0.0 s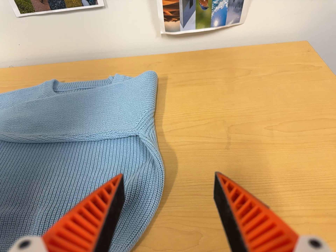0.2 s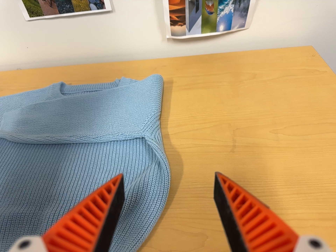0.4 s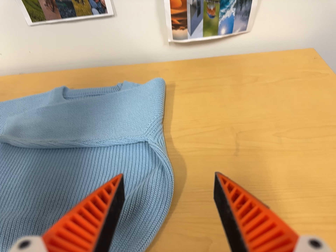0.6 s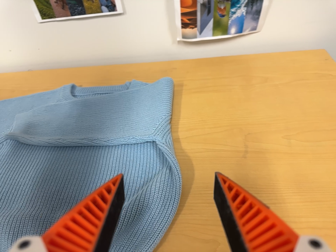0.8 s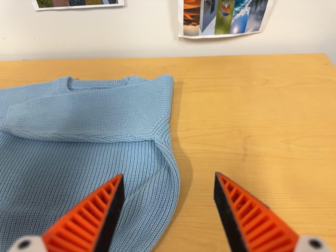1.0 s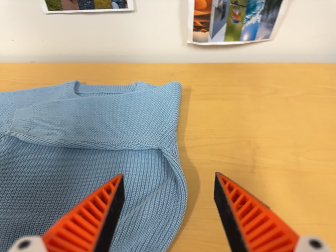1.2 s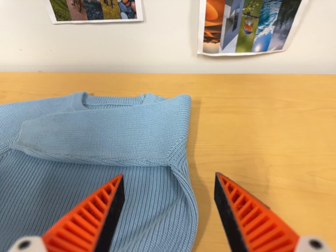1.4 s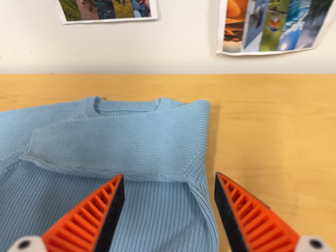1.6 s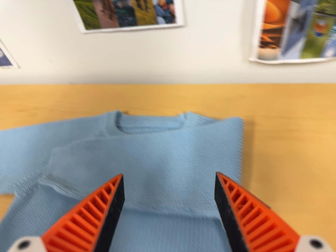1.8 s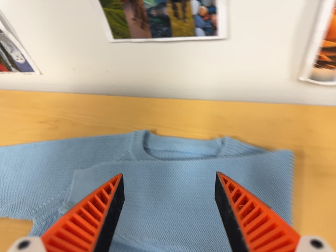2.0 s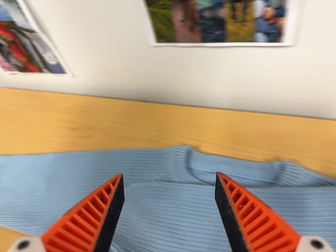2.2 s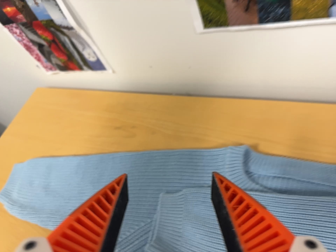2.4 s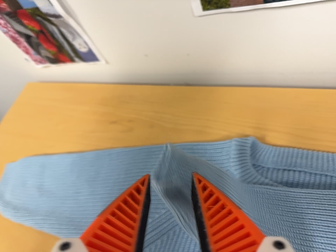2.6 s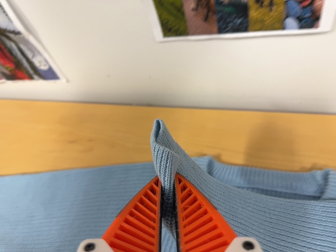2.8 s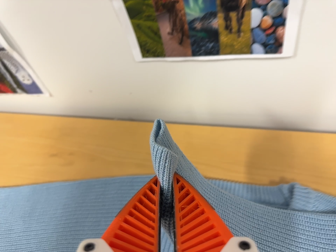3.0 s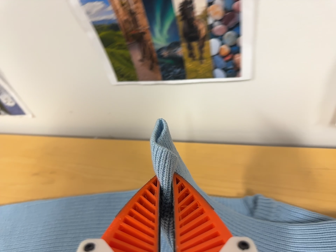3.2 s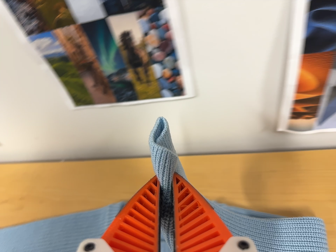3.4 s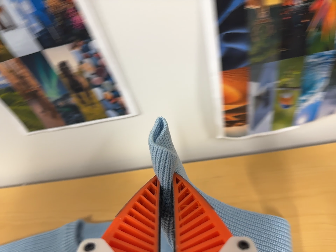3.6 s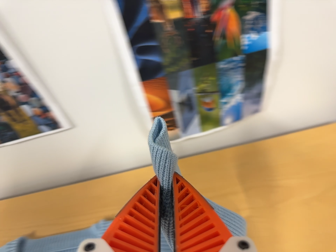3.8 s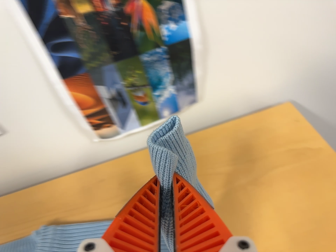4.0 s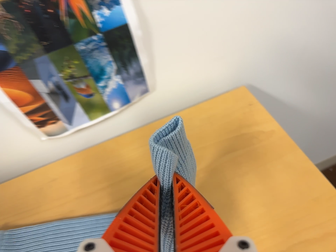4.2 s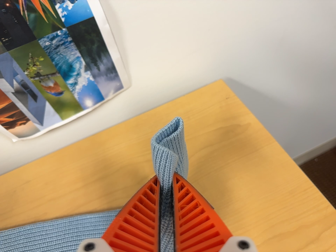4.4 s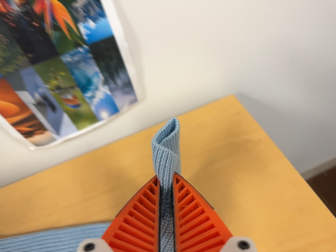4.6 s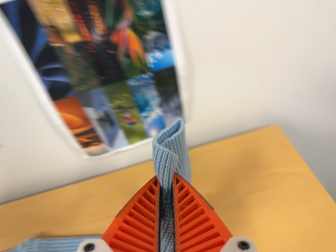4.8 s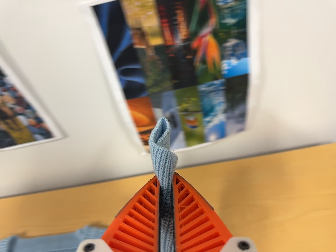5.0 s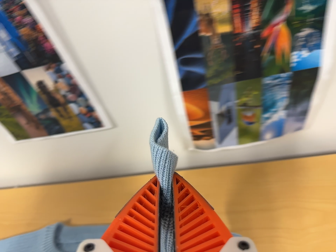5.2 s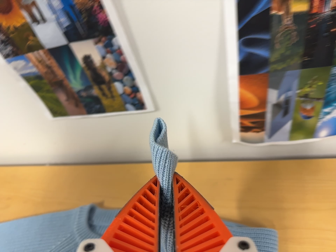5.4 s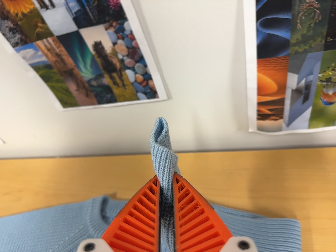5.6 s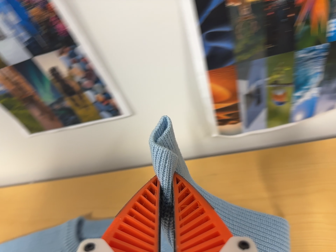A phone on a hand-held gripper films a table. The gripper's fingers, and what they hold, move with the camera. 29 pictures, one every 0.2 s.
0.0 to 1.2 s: The camera travels toward the top of its view and to its left, about 7 cm, so close, fixed things drift downward.
1.2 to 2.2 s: The scene slides to the right, as the camera pans about 25 degrees to its left. It travels forward, toward the top of its view and to its left, about 30 cm, so what stands in front looms larger. Its aim tips toward the bottom of its view by about 10 degrees.
2.2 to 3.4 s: The camera swings to its right by about 20 degrees, and the scene slides to the left. It travels to its right and backward, about 16 cm, so close, fixed things drift to the left. Its aim tips toward the top of its view by about 15 degrees, and the scene shifts downward. It rolls about its line of sight by about 10 degrees, and the scene rotates counterclockwise.
3.4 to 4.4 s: The camera pans to its right by about 15 degrees. It travels to its right, about 22 cm, so close, fixed things drift to the left. It rolls about its line of sight by about 15 degrees, and the scene rotates counterclockwise.
4.4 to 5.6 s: The camera pans to its left by about 20 degrees. It travels to its left, about 18 cm, so close, fixed things drift to the right. It rolls about its line of sight by about 10 degrees, and the scene rotates clockwise.
The film runs backward here.
